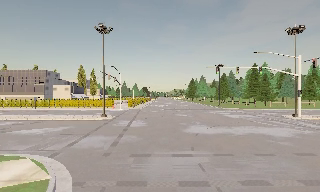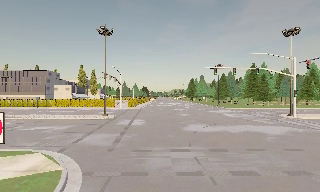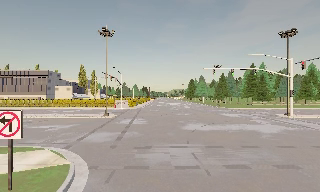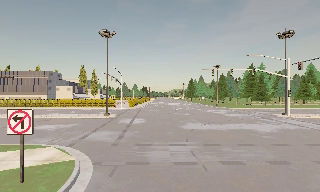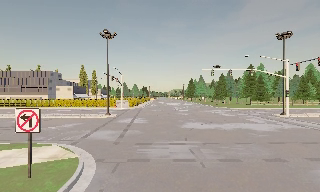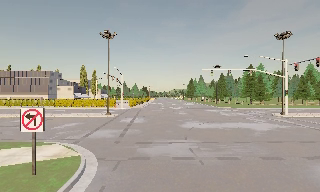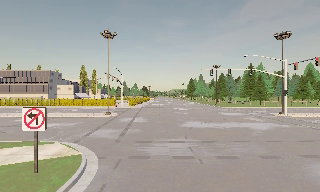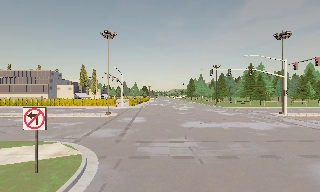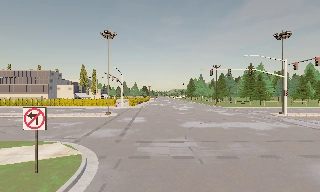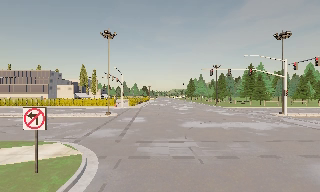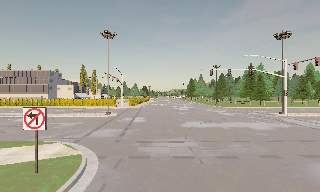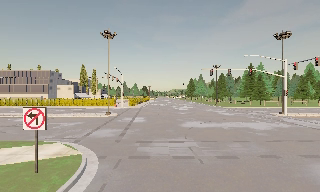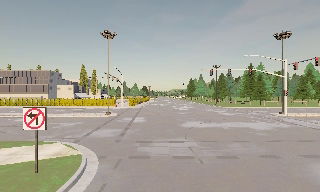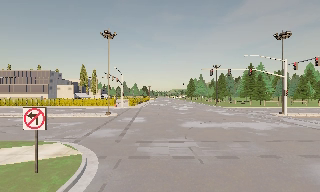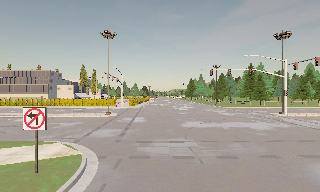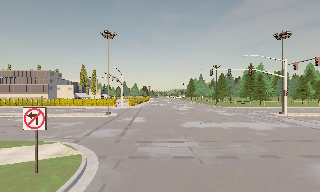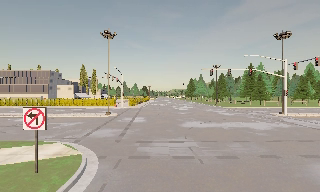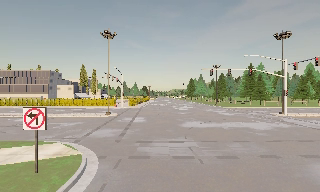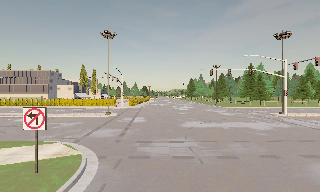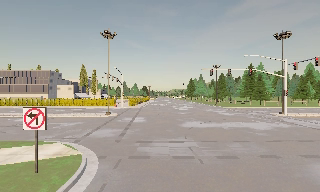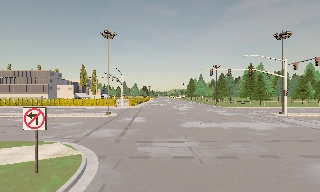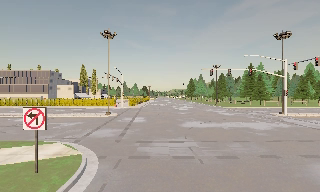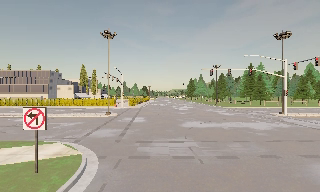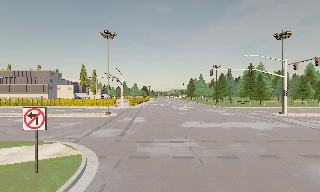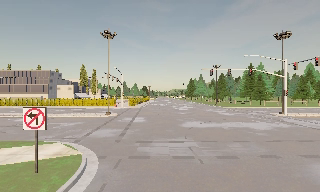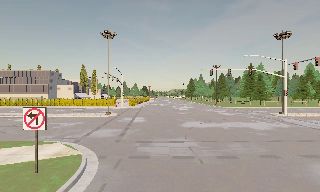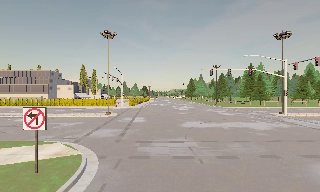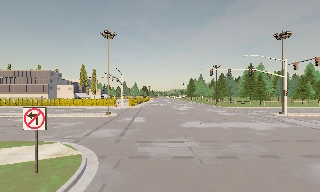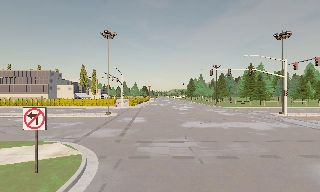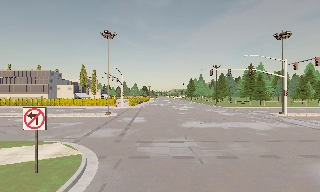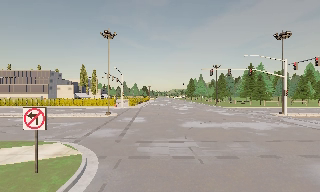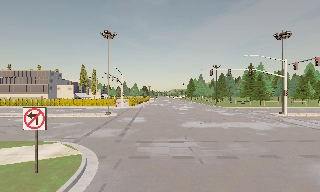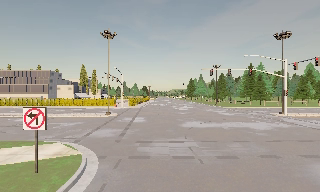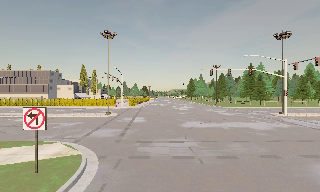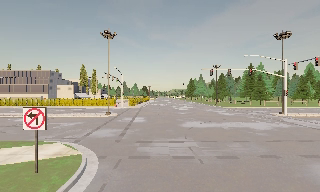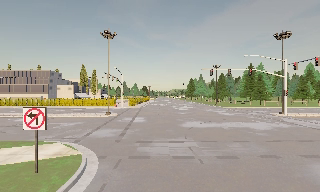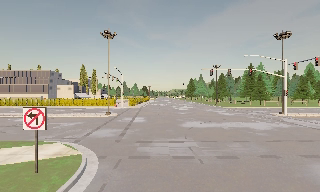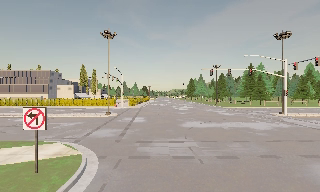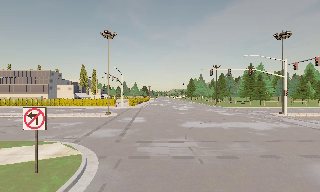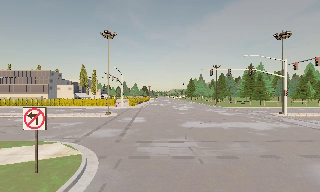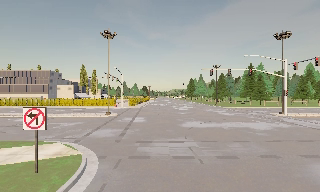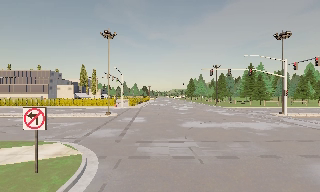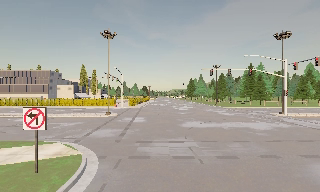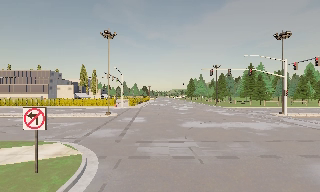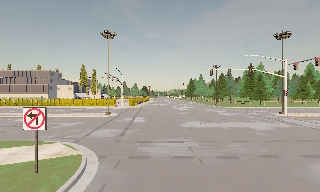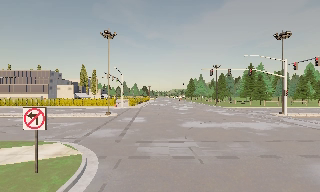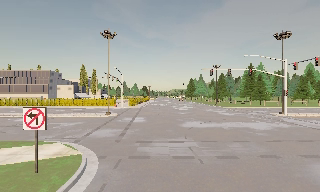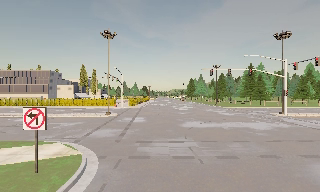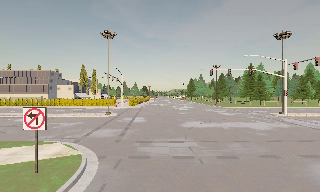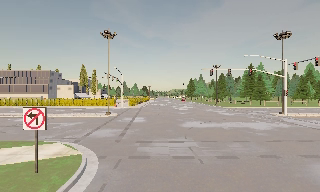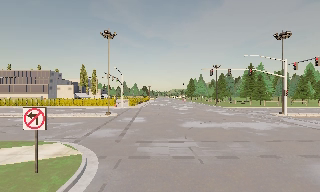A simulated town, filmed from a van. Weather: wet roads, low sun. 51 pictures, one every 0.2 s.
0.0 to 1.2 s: The camera travels backward, about 2 m, so what stands in front gets smaller. It loses speed.
1.2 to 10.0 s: The camera keeps its place and its aim.
The film runs backward here.
